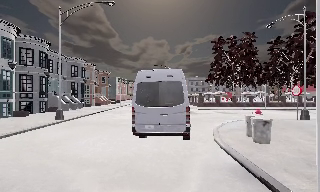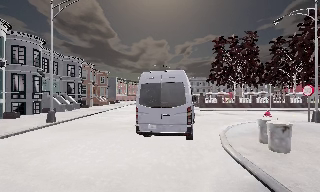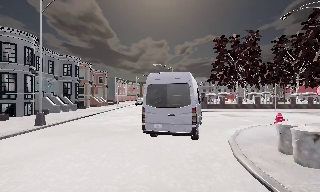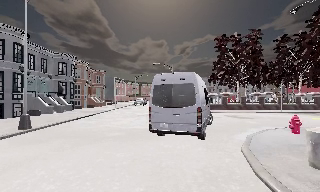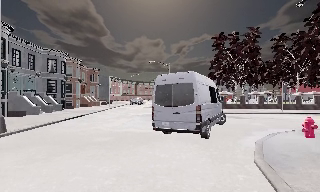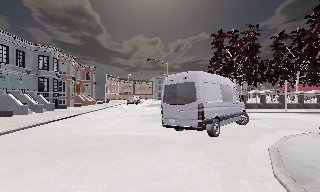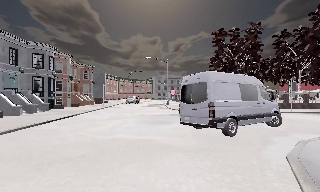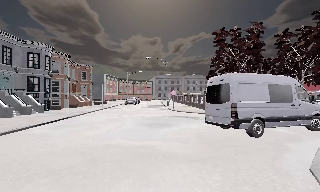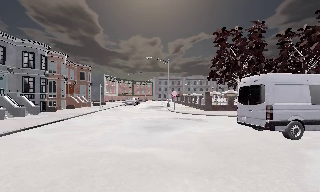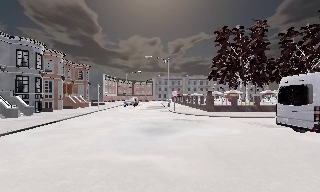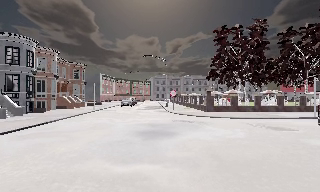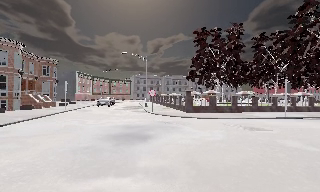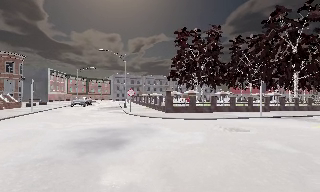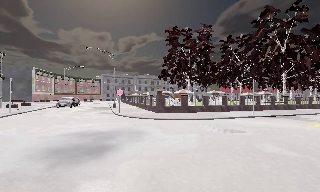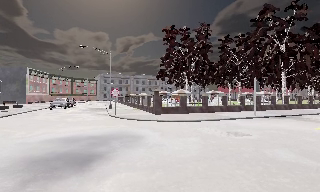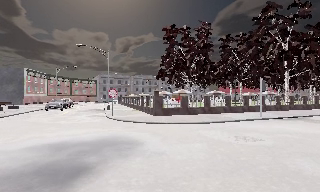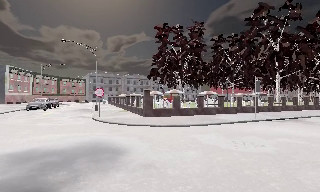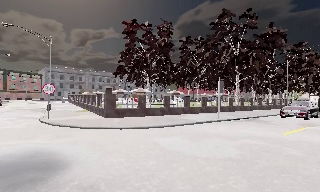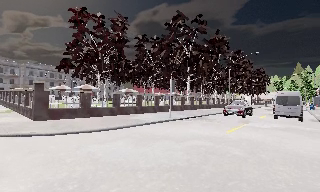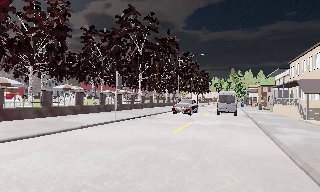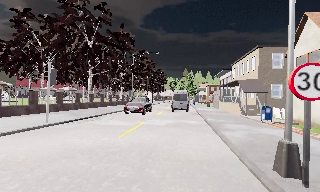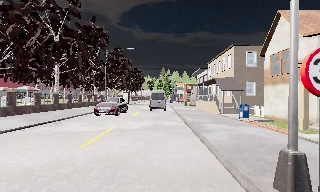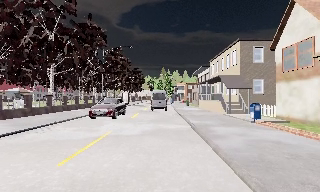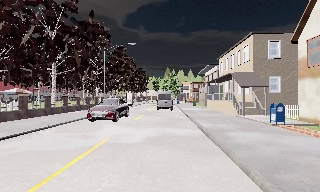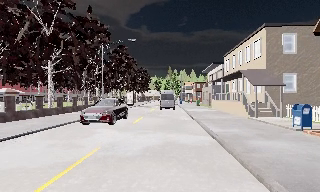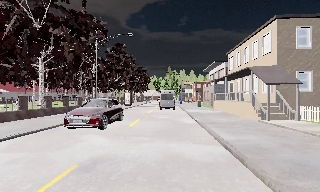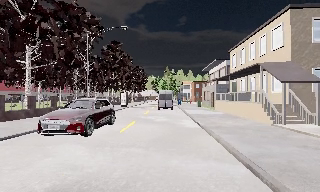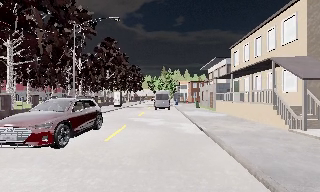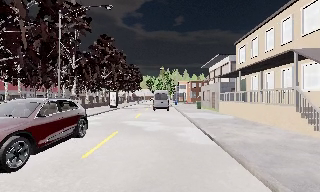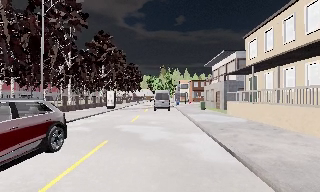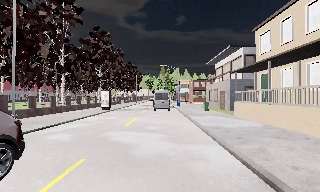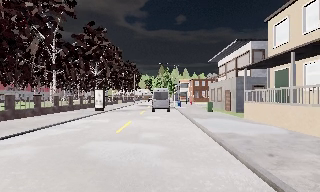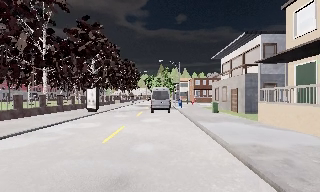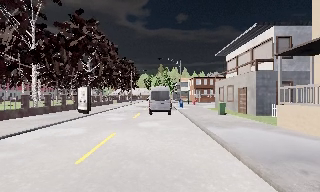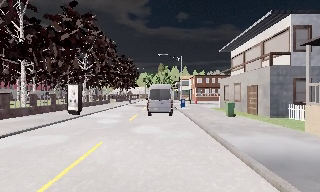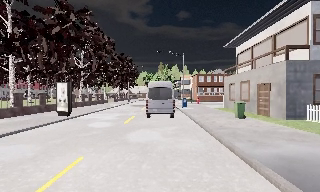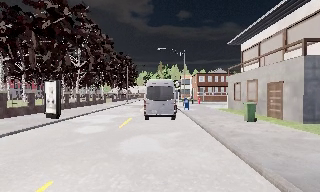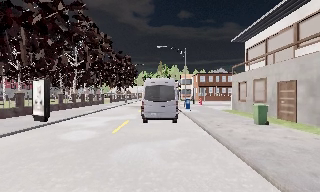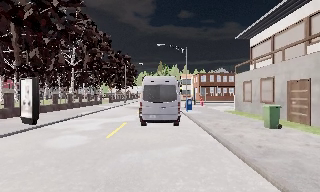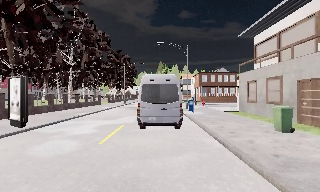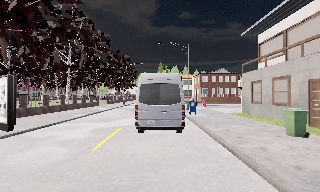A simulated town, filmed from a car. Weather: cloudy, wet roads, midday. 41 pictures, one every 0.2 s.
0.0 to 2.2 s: The camera travels forward, about 8 m, so what stands in front looms larger.
2.2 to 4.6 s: The camera pans to its right, which is clockwise from overhead, by about 80 degrees. It travels forward, about 11 m. It gains speed.
4.6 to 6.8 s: The camera travels forward, about 18 m, so what stands in front looms larger.
6.8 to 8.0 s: The camera travels forward, about 6 m, so what stands in front looms larger. It loses speed.
The film runs forward here.
